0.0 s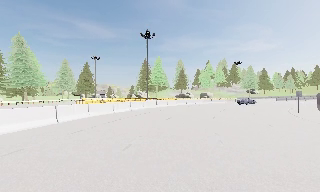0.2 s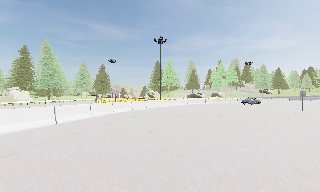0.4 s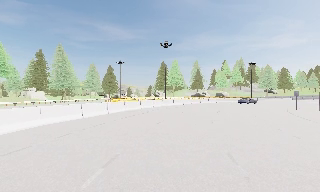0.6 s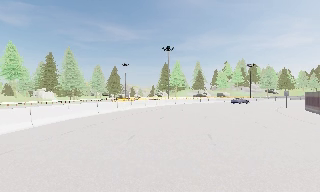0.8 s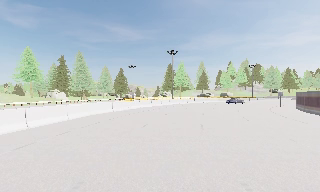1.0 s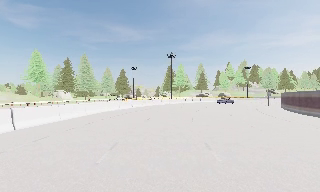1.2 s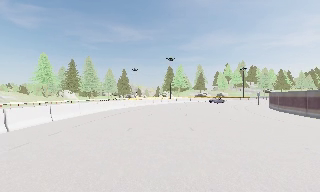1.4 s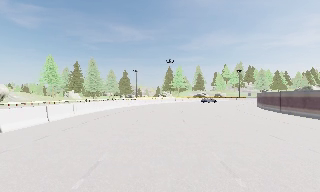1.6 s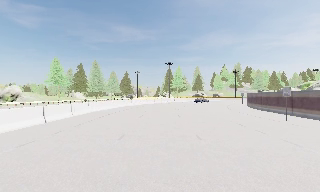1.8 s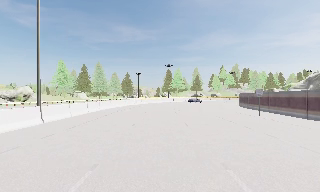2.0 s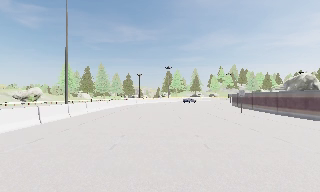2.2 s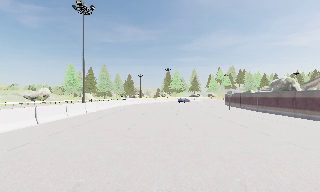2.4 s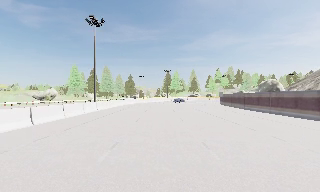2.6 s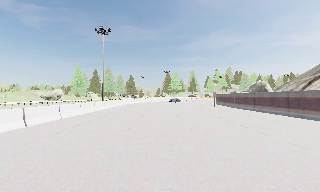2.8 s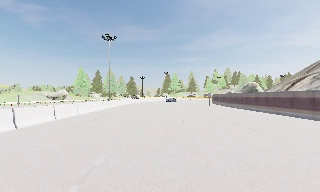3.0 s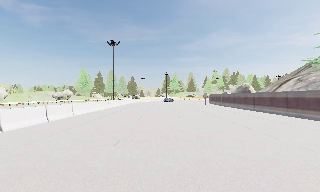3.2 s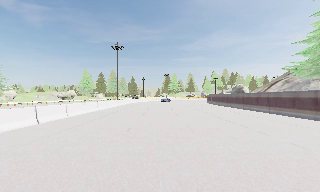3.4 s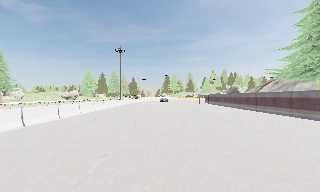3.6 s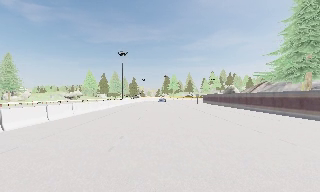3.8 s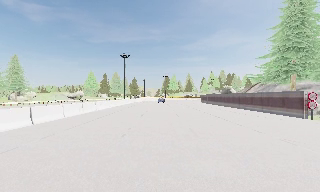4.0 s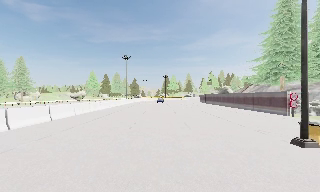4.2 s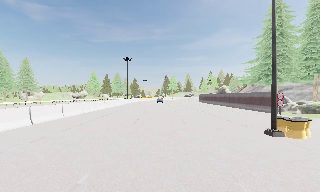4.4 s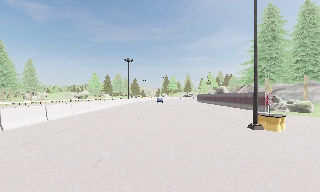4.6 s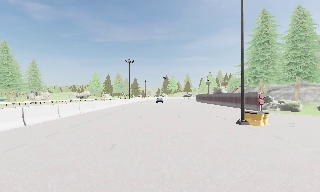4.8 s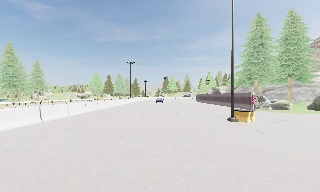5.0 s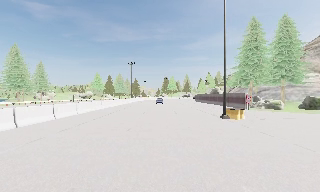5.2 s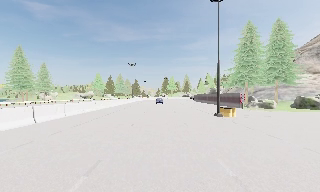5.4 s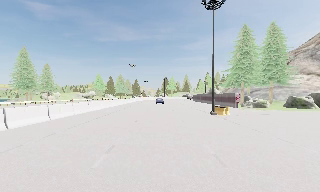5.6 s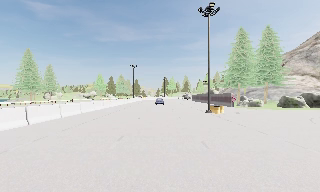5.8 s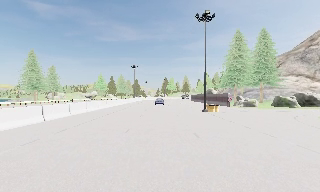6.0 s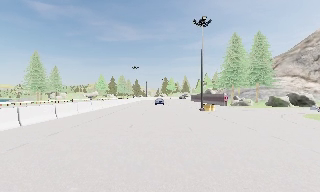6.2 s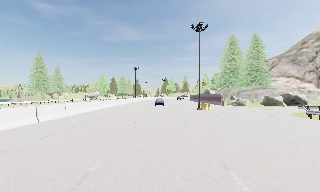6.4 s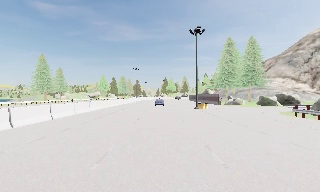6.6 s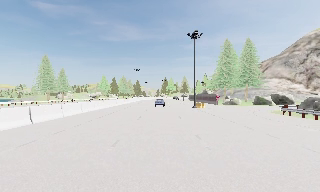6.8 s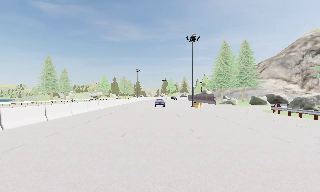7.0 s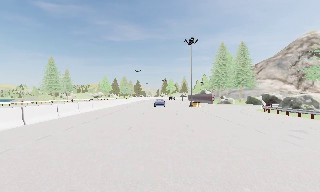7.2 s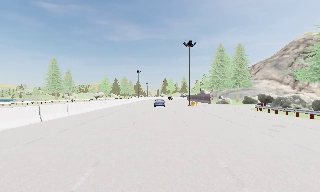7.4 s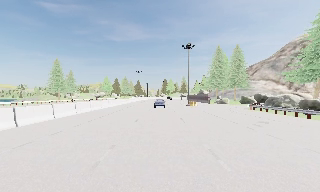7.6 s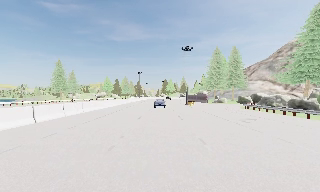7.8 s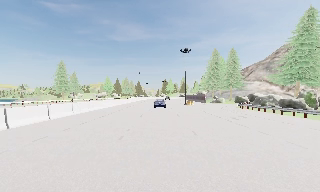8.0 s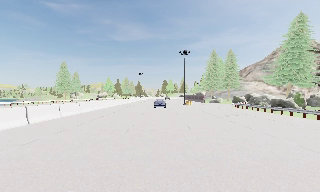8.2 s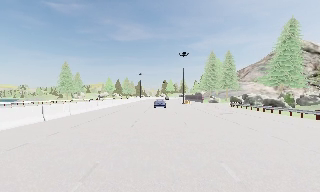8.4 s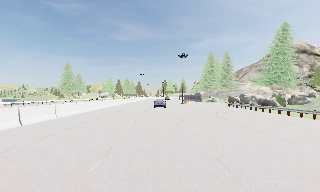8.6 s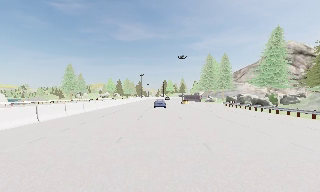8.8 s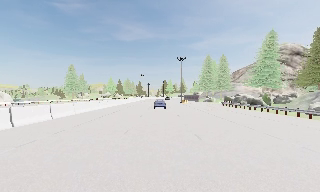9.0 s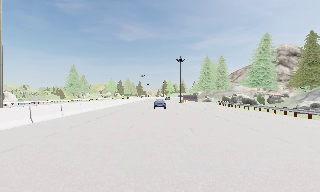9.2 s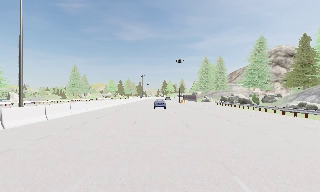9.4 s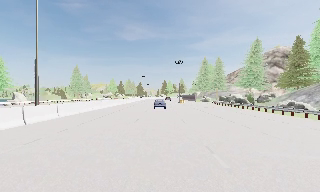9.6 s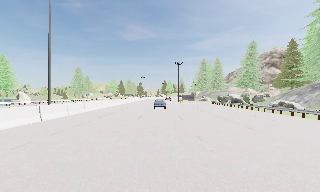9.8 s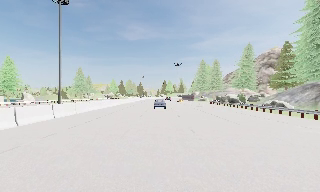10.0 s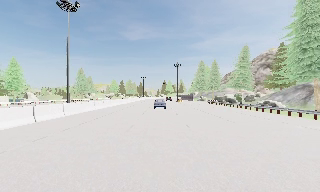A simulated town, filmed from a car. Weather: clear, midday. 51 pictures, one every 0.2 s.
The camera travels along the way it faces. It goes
backward.
0.0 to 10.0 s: The camera travels backward, about 100 m, so what stands in front gets smaller. It loses speed.
The film runs backward here.
